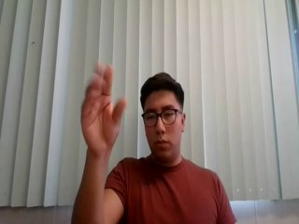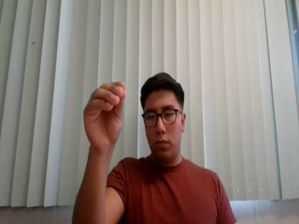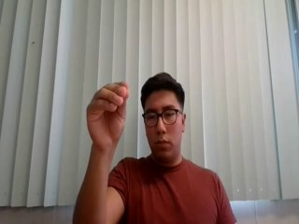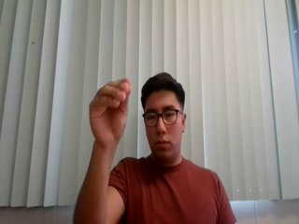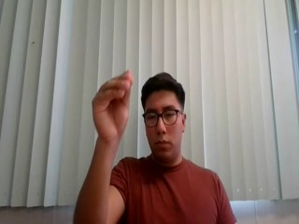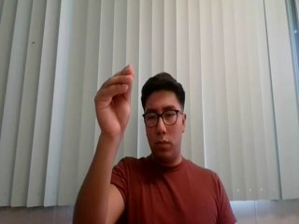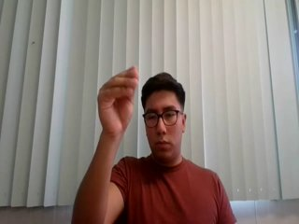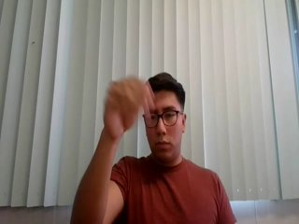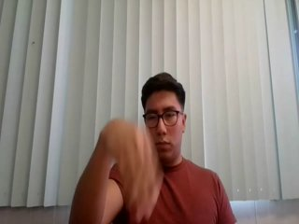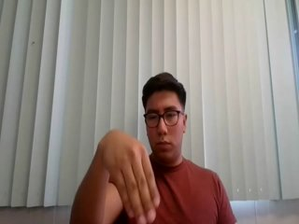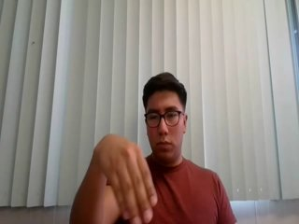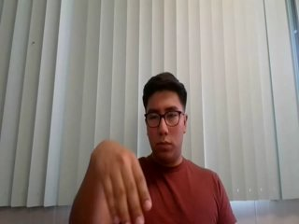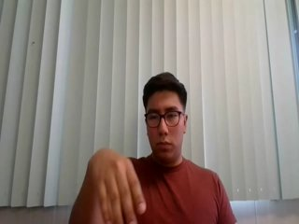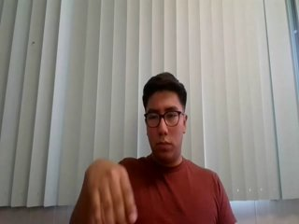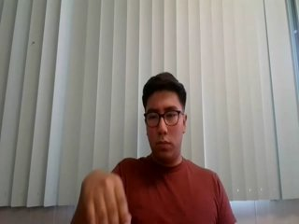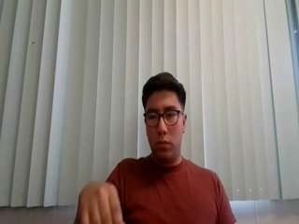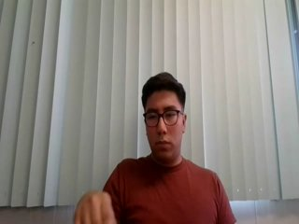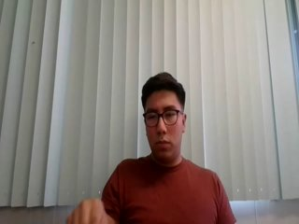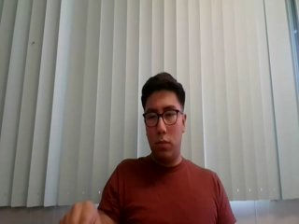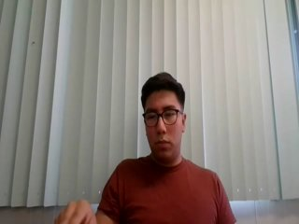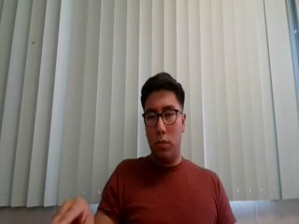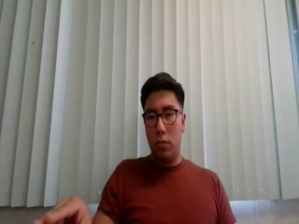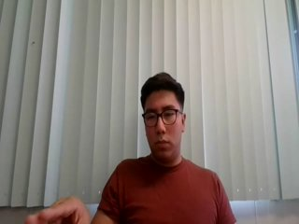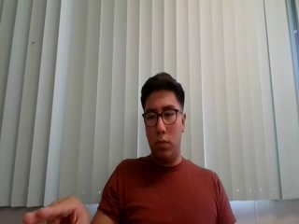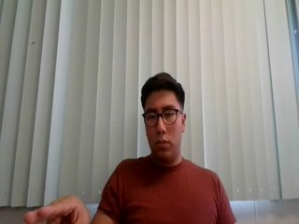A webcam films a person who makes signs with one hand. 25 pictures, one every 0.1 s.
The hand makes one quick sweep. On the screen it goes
downward.
0.1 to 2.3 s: On the screen the hand sweeps downward. The name of the sign: Throw down.
